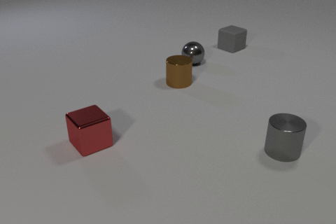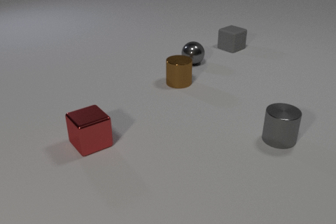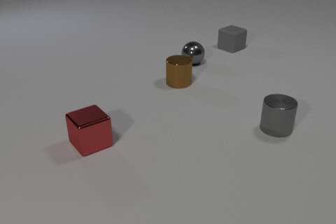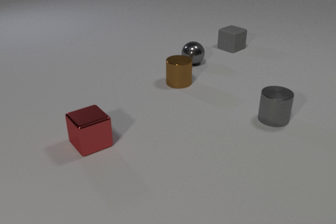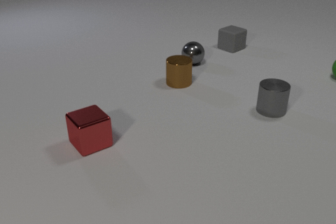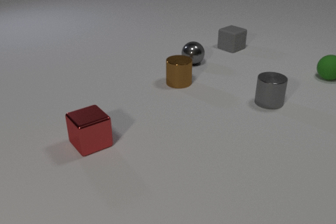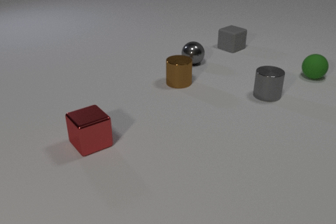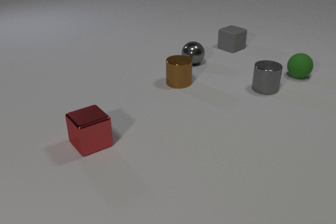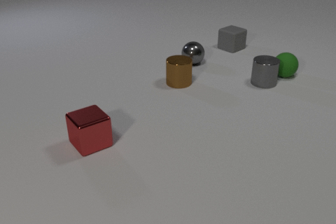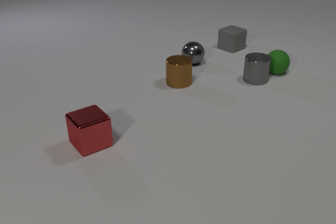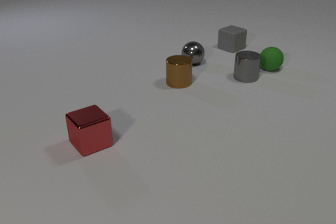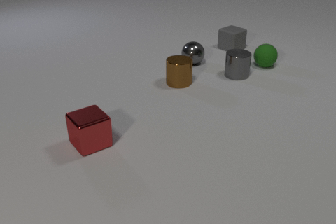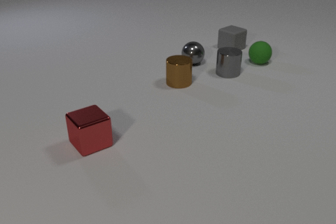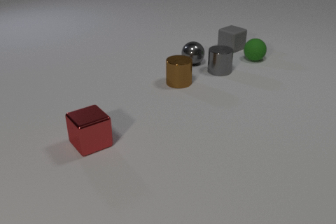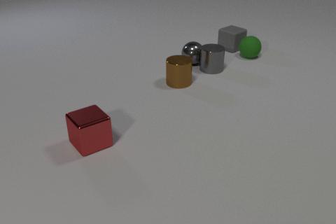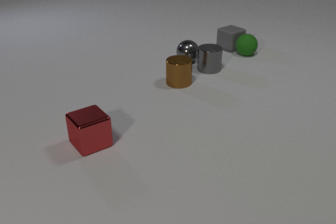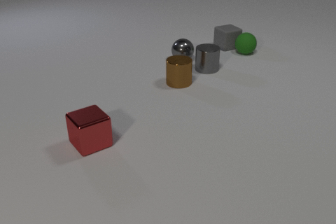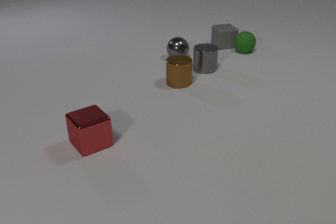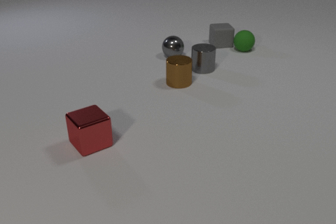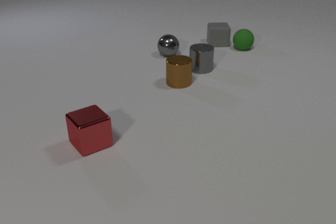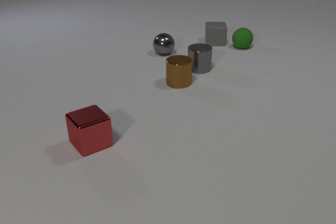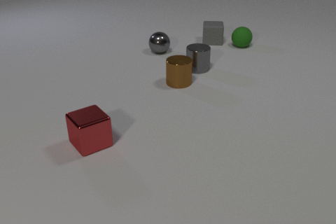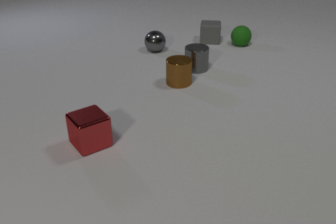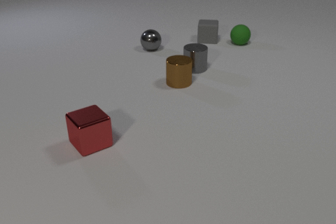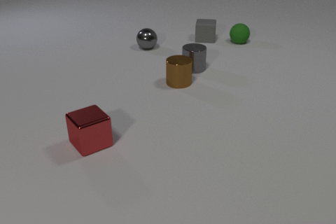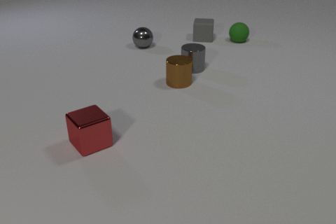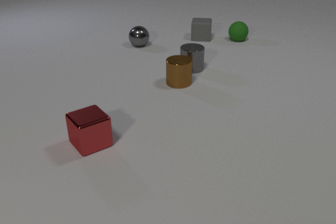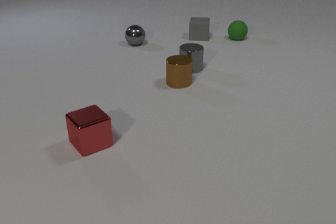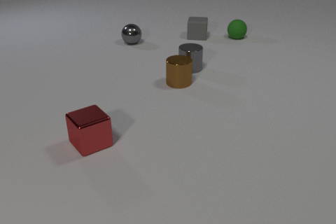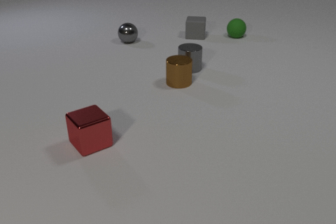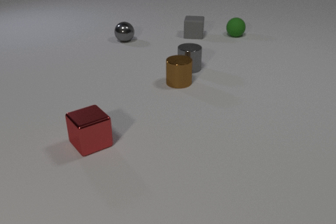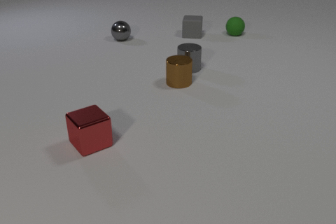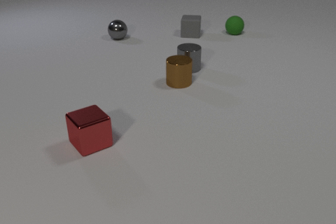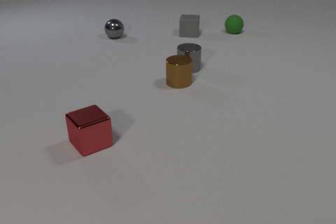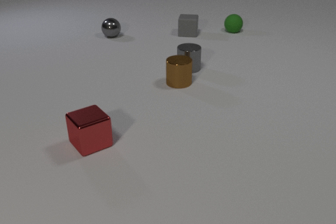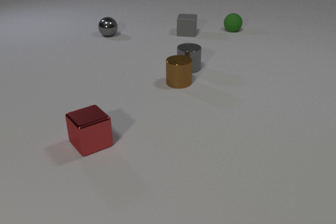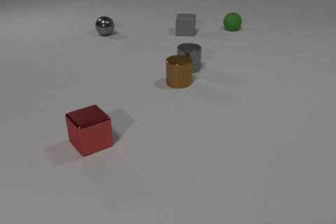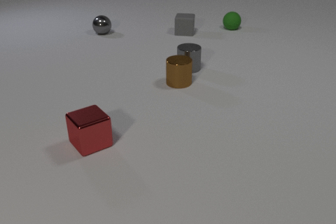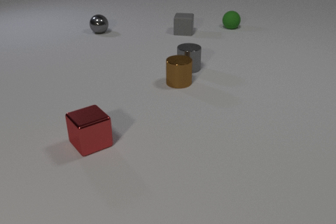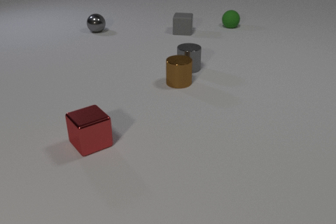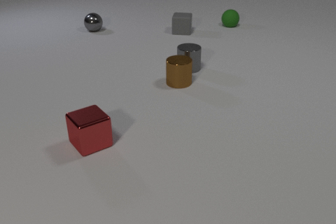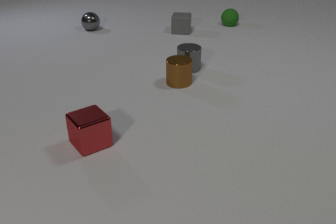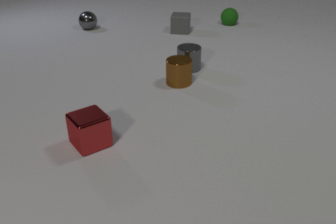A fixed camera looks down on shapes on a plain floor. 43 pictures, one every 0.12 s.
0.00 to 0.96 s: The green rubber sphere comes in at the right edge, rolls to the left. The gray metal cylinder slides away from the camera.
0.96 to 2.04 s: The green rubber sphere rolls away from the camera and to the left. The gray metal cylinder slides to the left. The gray metal sphere rolls to the left and away from the camera. The gray rubber cube slides to the left and away from the camera, spins so that its near face slides to the left, clockwise seen from above. The green rubber sphere and the gray metal cylinder collide. The gray metal cylinder and the gray metal sphere collide. The green rubber sphere and the gray rubber cube collide.
2.04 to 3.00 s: The green rubber sphere rolls away from the camera. The gray metal cylinder slides to the left. The gray metal sphere rolls to the left and away from the camera. The gray rubber cube slides to the left and away from the camera, spins clockwise seen from above by about 30 degrees, its near face sliding to the left.
3.00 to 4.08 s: The green rubber sphere rolls away from the camera. The gray metal sphere rolls away from the camera and to the left. The gray rubber cube slides to the left and away from the camera.
4.08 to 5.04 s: The green rubber sphere rolls away from the camera. The gray metal sphere rolls away from the camera and to the left. The gray rubber cube slides to the left and away from the camera.
Are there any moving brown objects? no.
Are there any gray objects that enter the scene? no.
What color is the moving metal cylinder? gray.
